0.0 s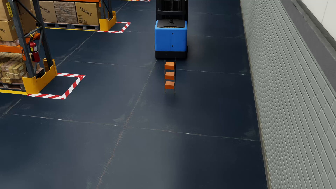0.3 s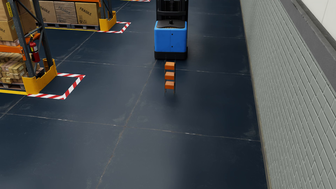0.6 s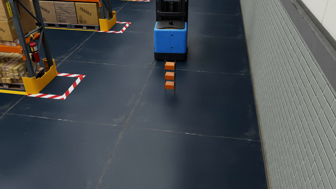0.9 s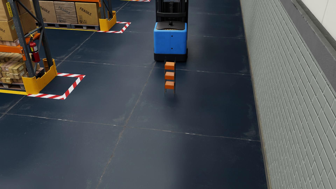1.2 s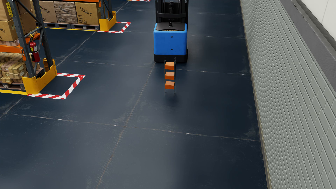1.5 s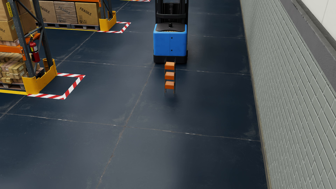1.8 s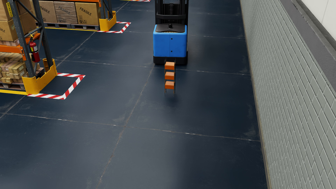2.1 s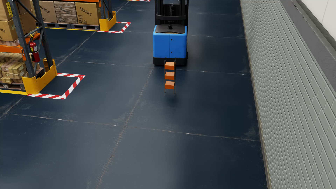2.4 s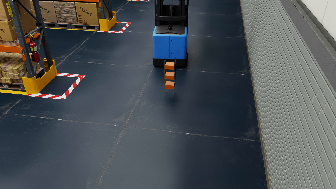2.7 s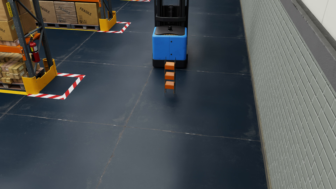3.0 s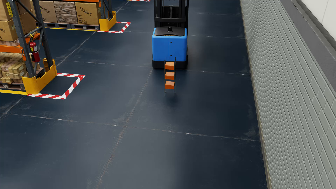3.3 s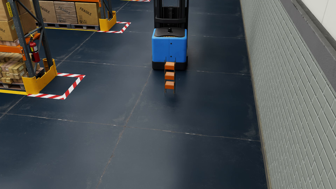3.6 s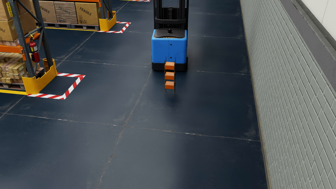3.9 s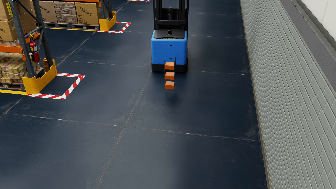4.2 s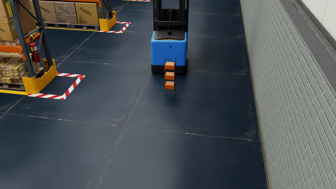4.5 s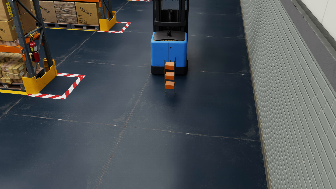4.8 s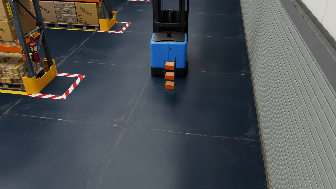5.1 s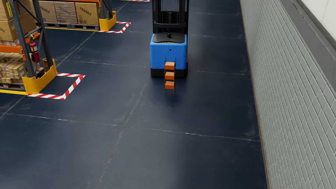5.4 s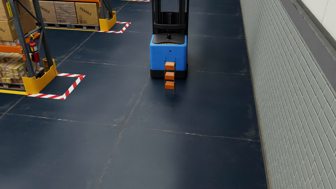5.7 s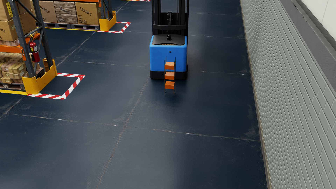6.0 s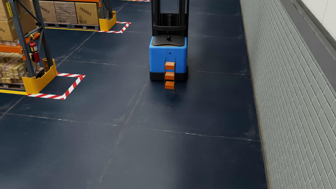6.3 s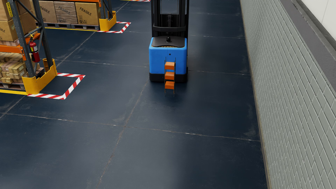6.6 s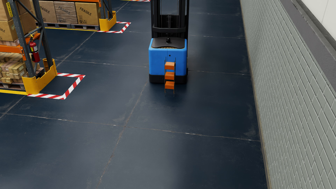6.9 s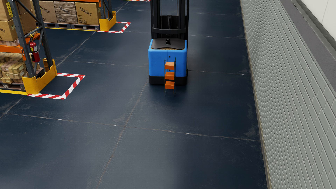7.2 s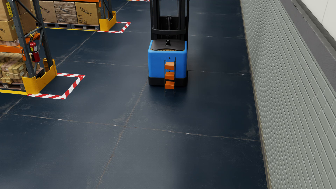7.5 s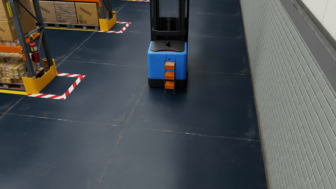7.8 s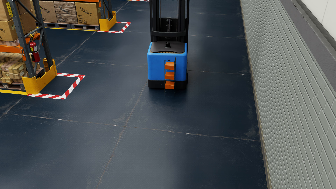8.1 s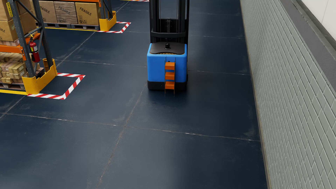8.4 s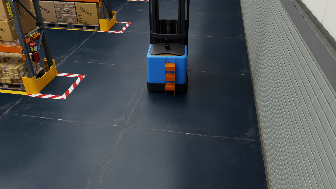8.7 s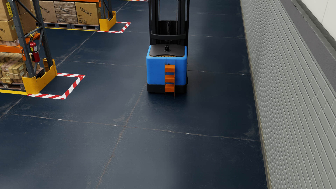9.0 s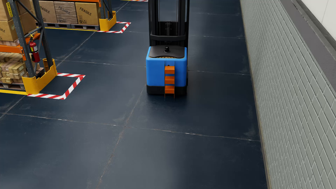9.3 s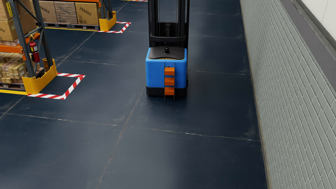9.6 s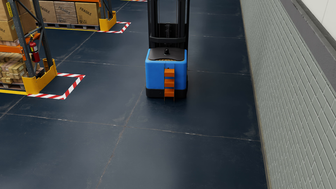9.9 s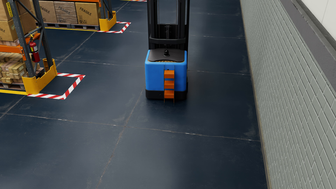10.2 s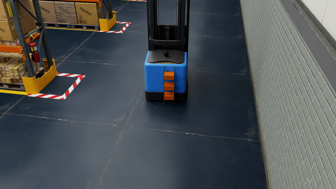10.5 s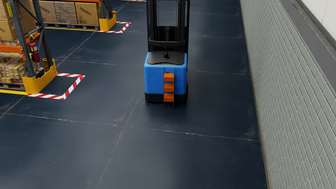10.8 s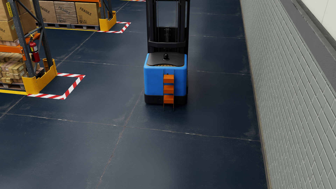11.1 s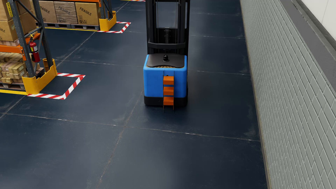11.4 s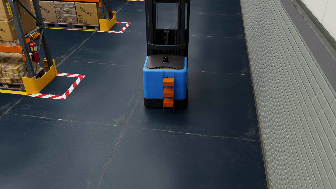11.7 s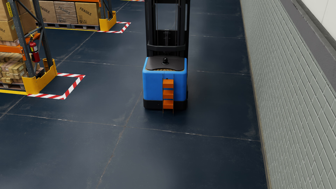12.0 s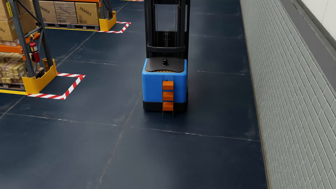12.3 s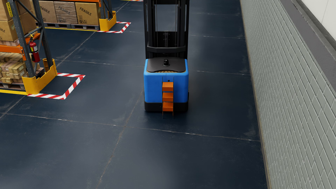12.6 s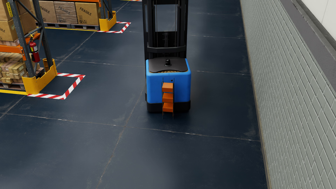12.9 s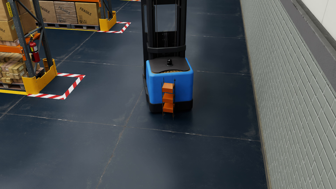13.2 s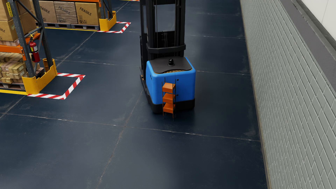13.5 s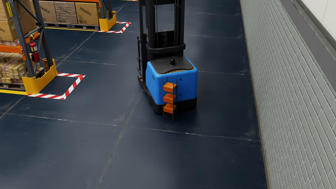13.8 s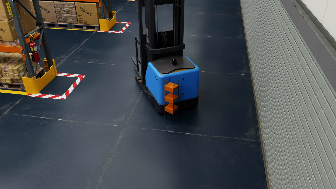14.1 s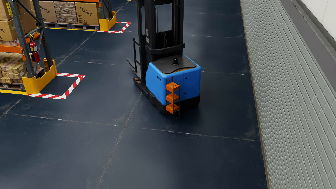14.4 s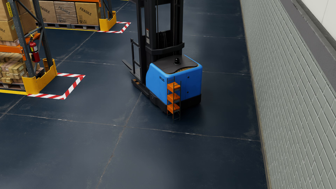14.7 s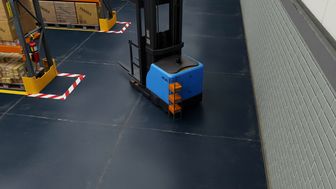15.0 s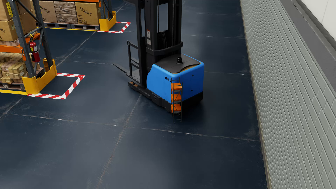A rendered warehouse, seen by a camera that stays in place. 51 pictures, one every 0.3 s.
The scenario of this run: A forklift runs into an object in its way.
